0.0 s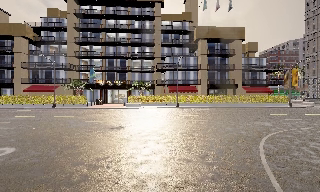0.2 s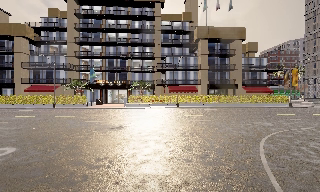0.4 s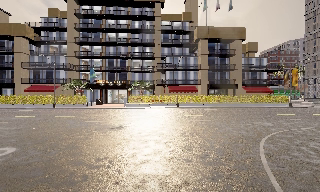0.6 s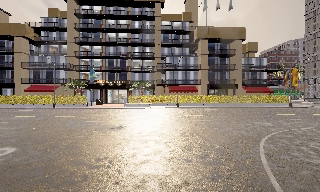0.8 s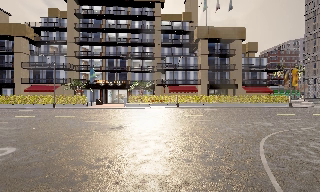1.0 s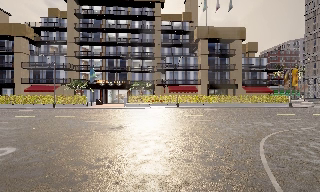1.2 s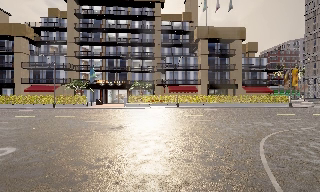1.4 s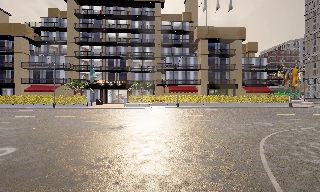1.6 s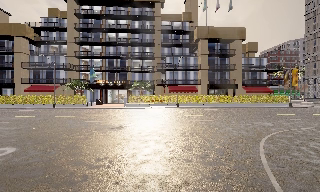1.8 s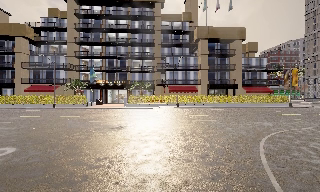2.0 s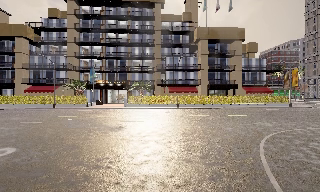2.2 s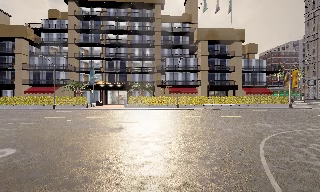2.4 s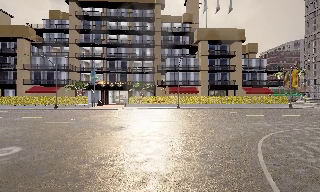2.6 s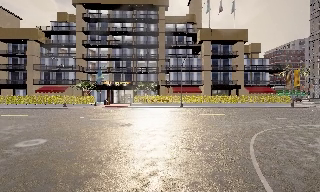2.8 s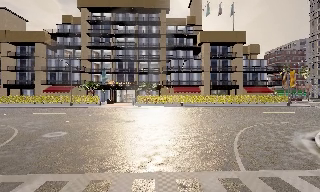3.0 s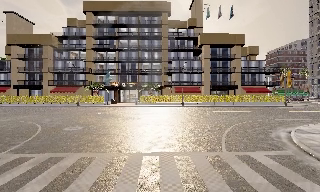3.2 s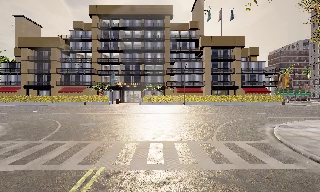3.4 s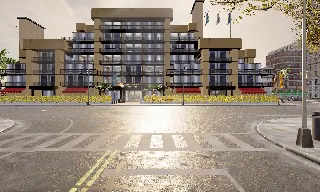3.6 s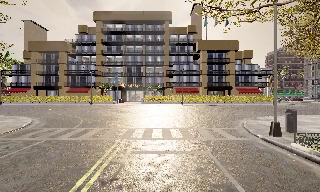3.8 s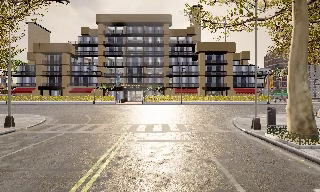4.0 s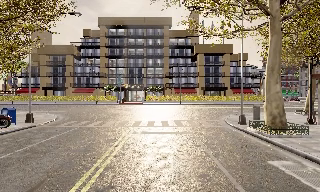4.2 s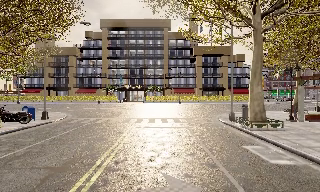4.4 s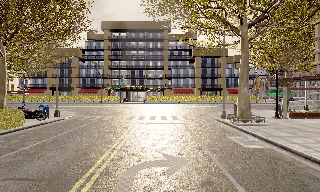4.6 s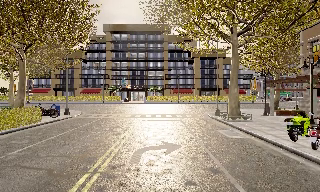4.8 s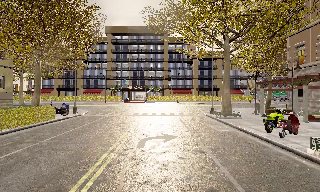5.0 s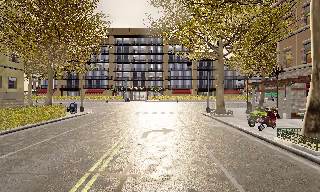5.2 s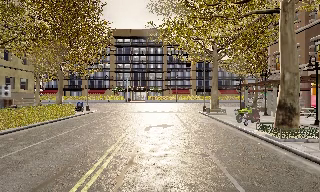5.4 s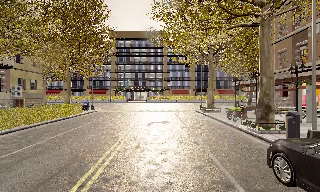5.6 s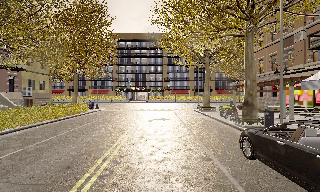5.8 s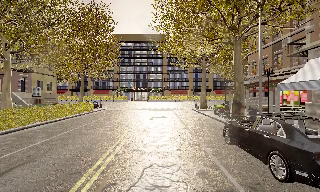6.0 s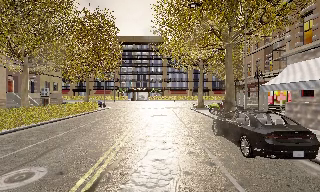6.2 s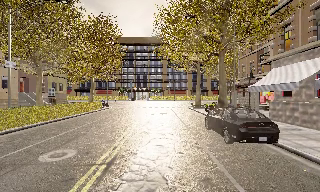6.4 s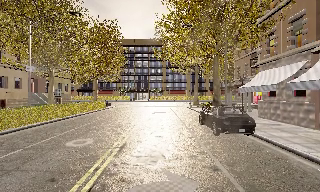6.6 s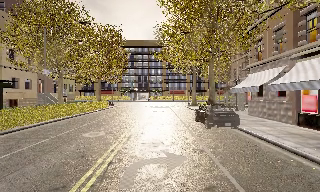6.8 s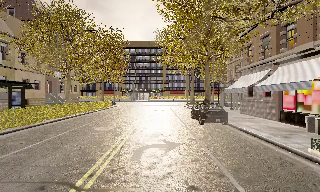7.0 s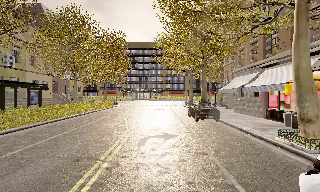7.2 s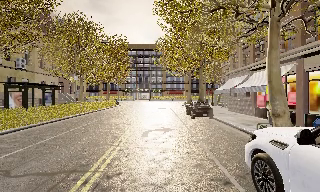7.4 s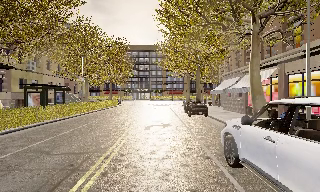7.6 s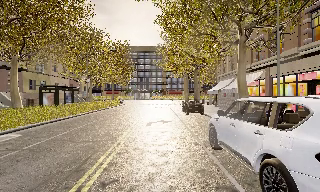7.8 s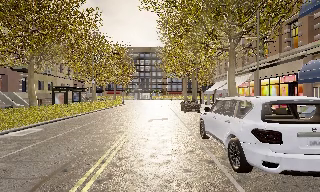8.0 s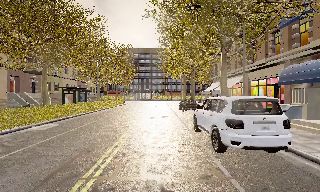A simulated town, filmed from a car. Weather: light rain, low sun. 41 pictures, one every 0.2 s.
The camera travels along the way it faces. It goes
backward.
0.0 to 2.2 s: The camera keeps its place and its aim.
2.2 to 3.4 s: The camera travels backward, about 7 m, so what stands in front gets smaller. It gains speed.
3.4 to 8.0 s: The camera travels backward, about 35 m, so what stands in front gets smaller.
The film runs backward here.
